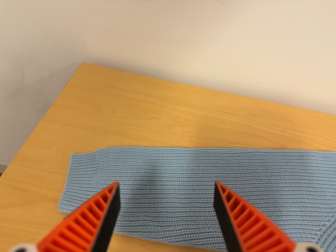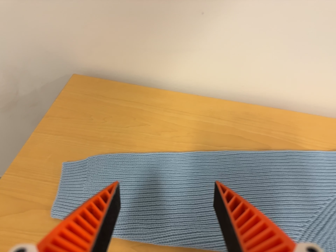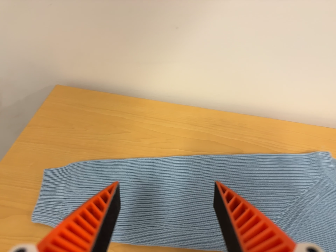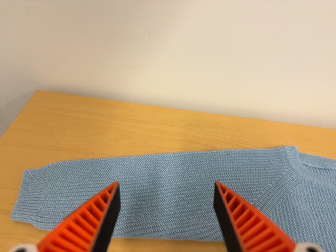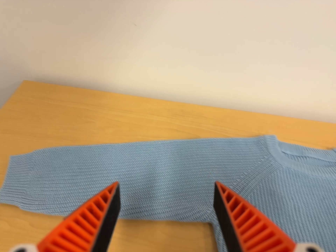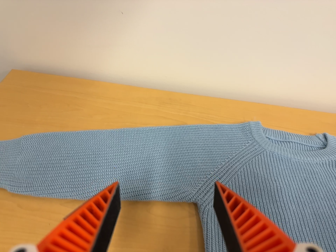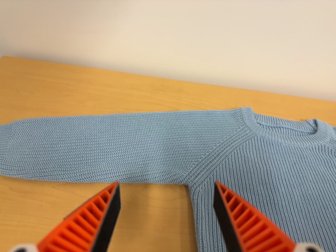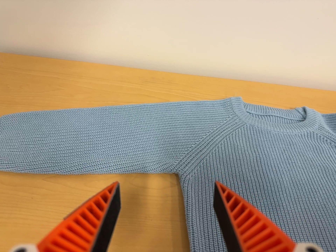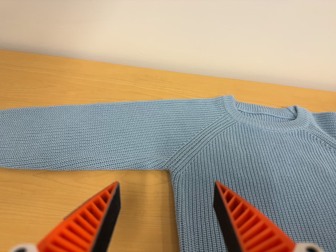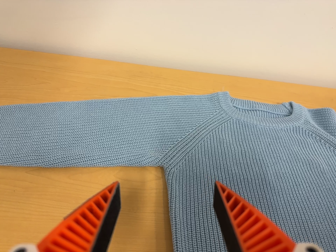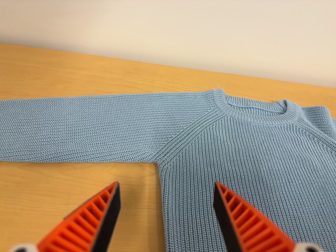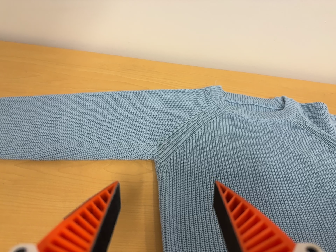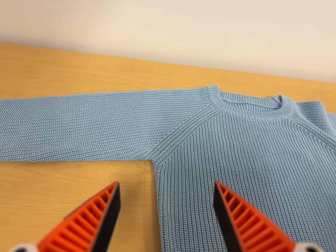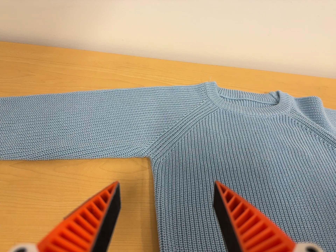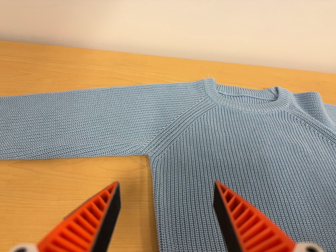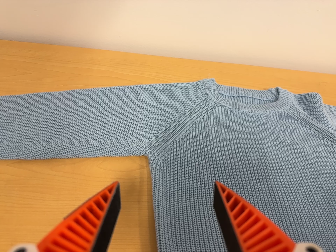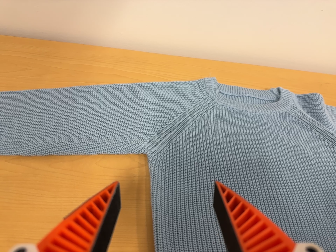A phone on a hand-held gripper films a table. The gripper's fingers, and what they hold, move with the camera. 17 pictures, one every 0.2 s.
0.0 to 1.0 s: The camera travels backward, to its right and toward the bottom of its view, about 12 cm, so what stands in front gets smaller.
1.0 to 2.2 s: The camera travels to its right, about 6 cm, so close, fixed things drift to the left.
2.2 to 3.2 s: The camera shifts only a little, or ends up much as it began.
The film runs forward here.
